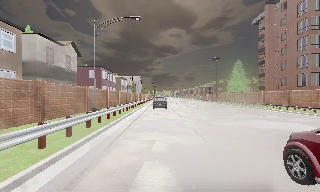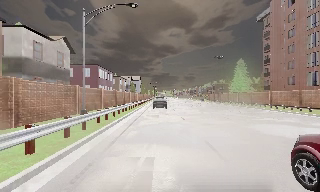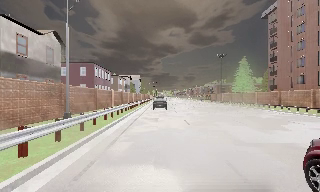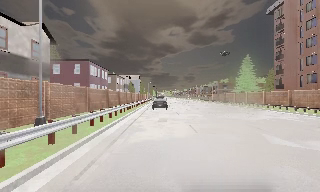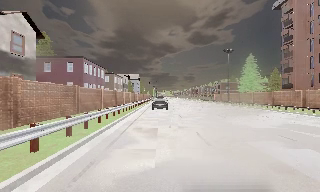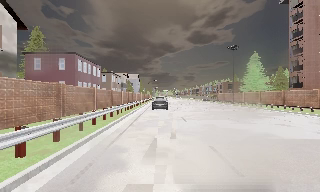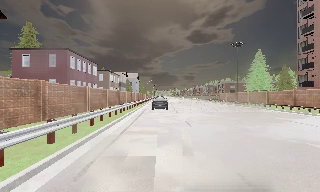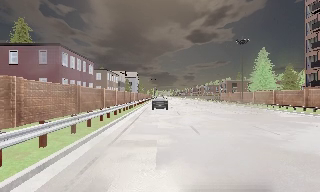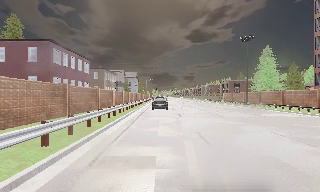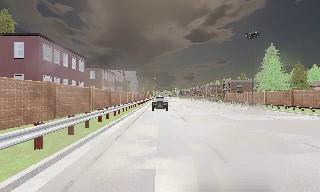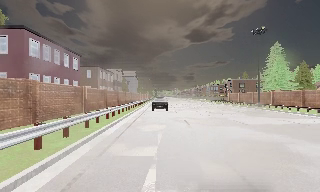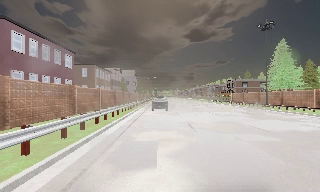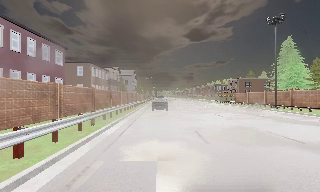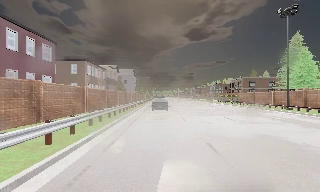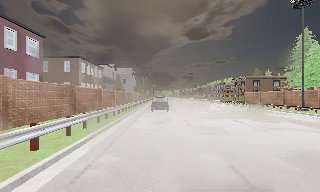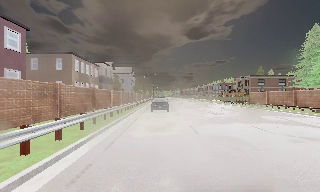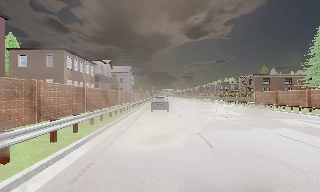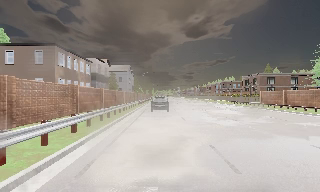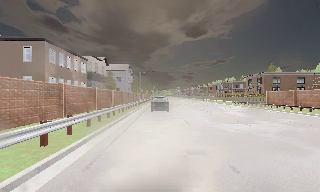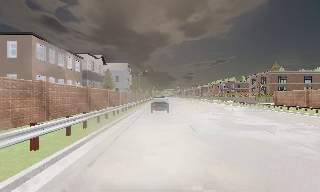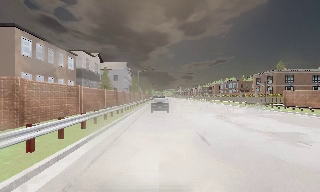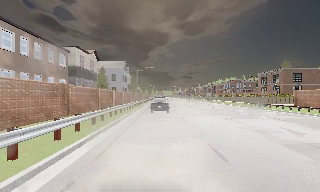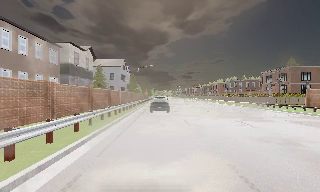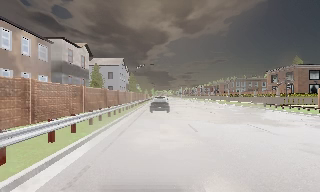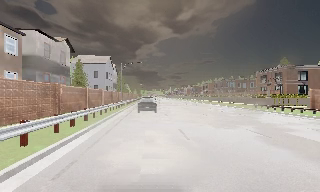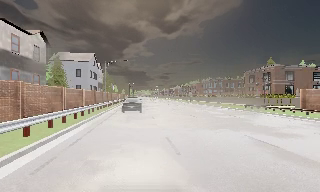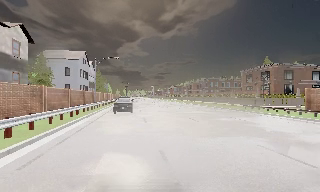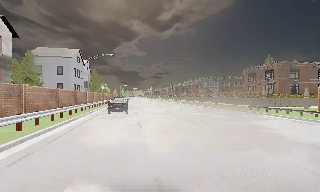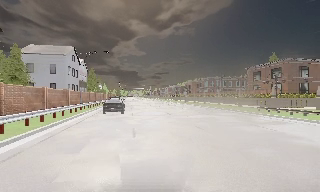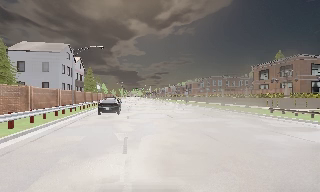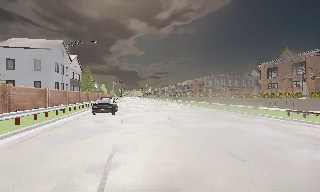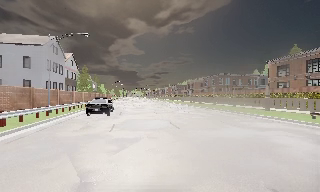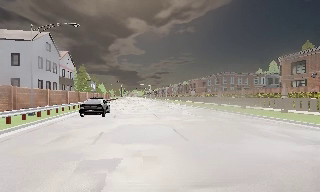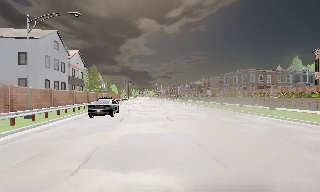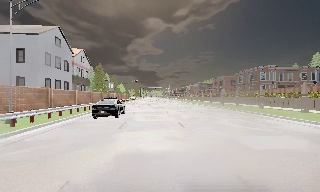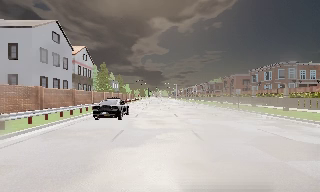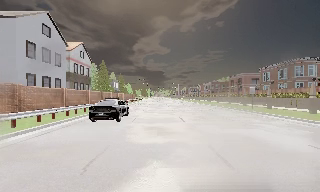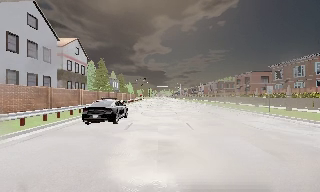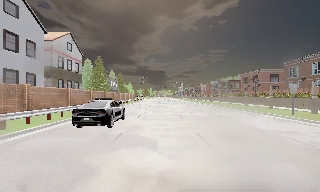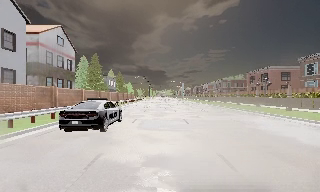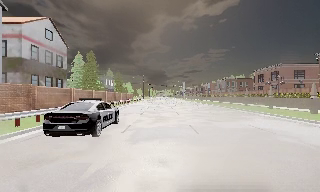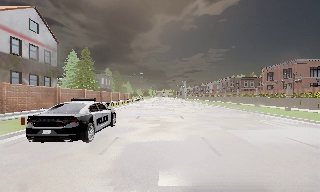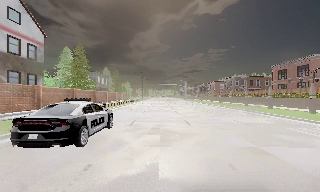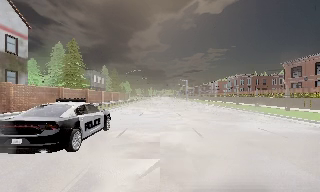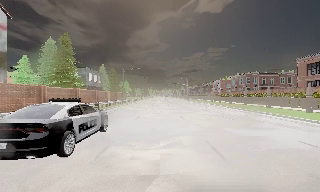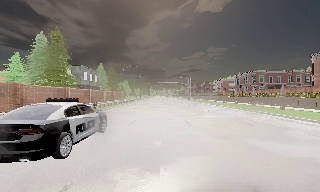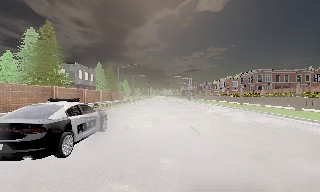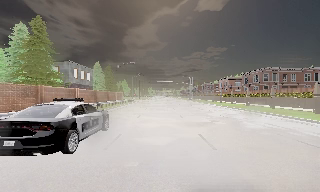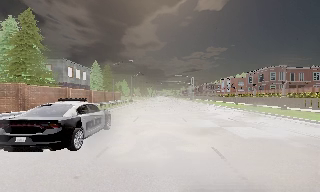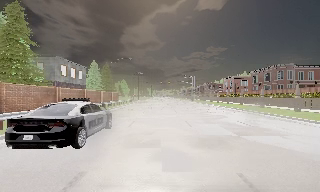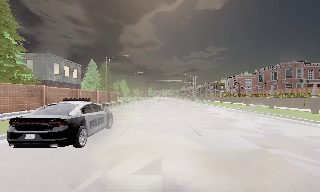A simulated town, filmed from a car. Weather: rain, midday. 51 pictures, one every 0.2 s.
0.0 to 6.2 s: The camera swings to its right by about 10 degrees, and the scene slides to the left. It travels forward, about 55 m, so what stands in front looms larger.
6.2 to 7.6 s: The camera pans to its left, which is counterclockwise from overhead, by about 10 degrees. It travels forward, about 17 m, so what stands in front looms larger.
7.6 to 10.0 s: The camera travels forward, about 30 m, so what stands in front looms larger.
The film runs forward here.
